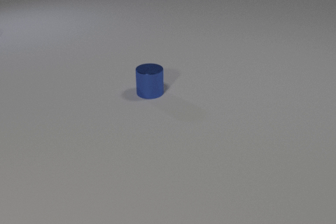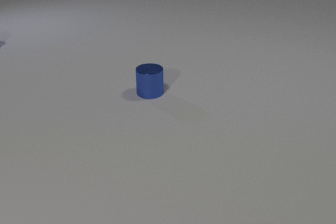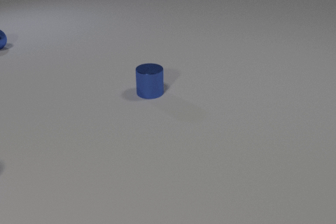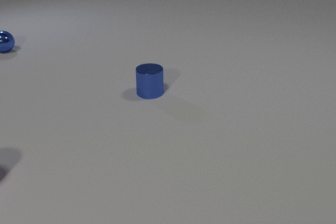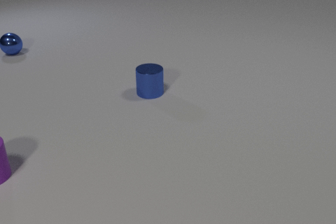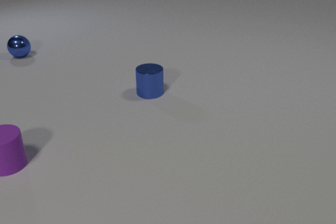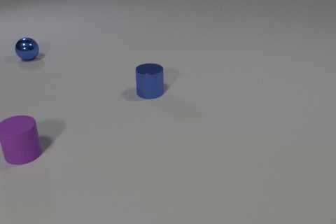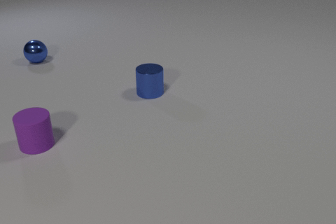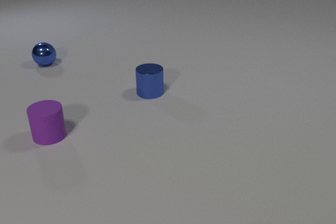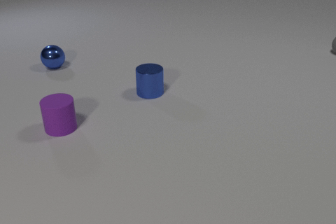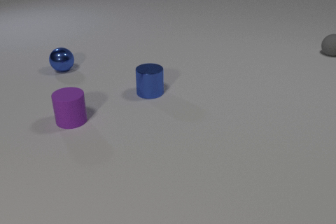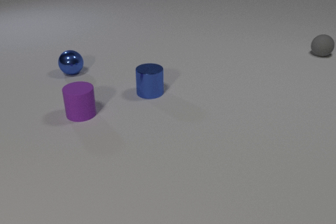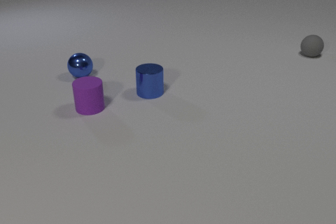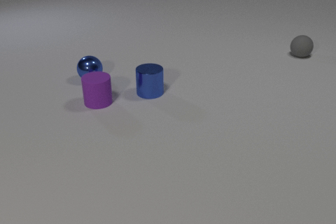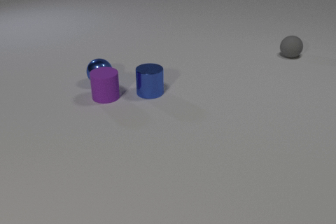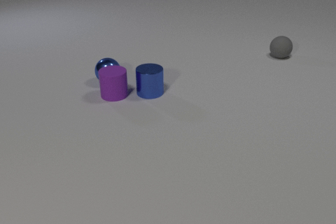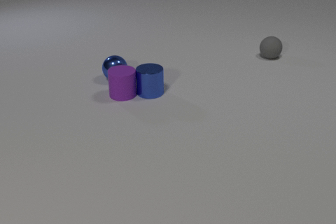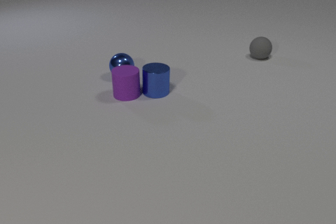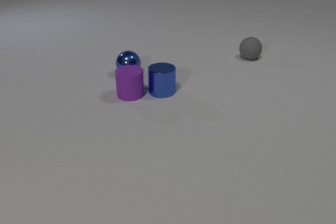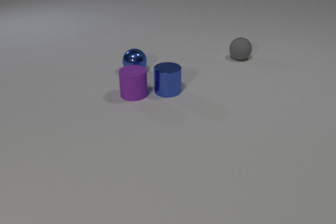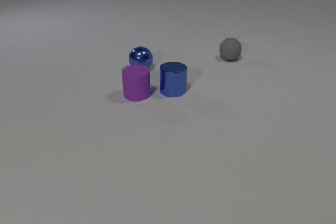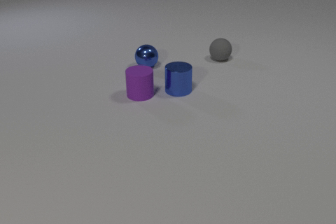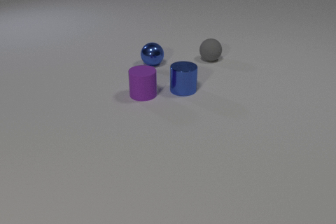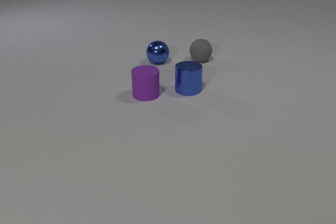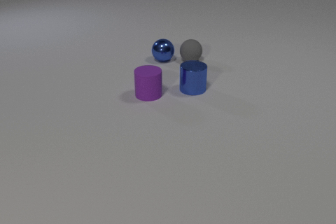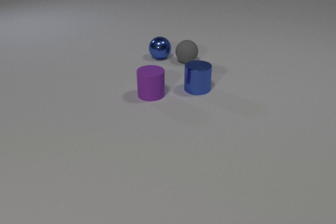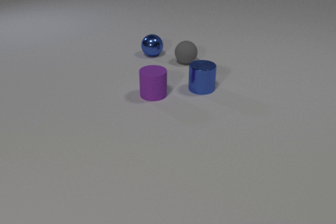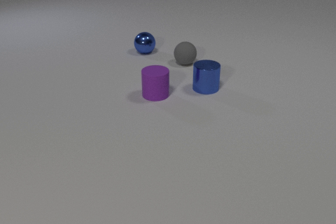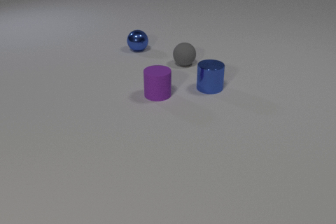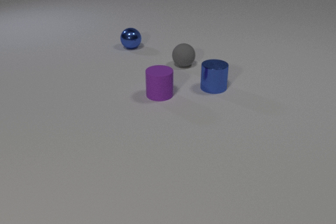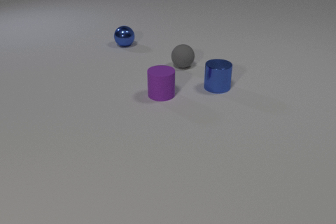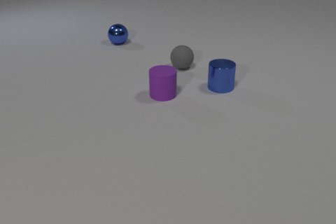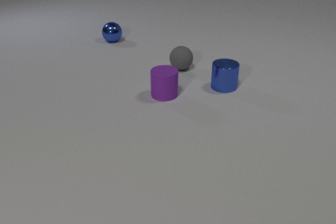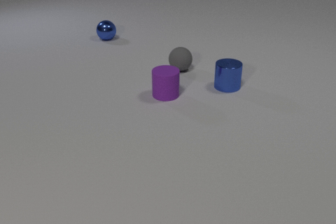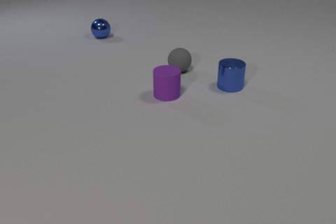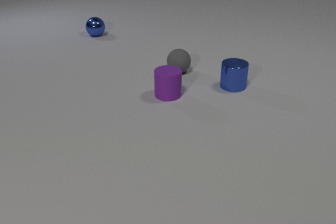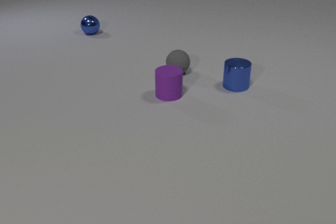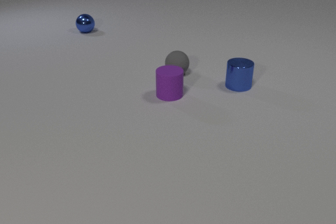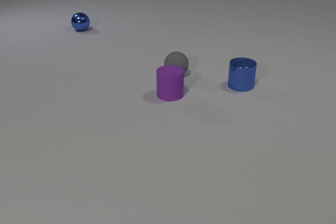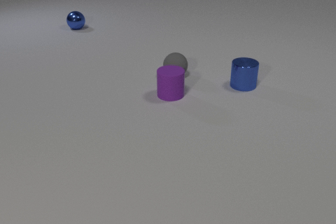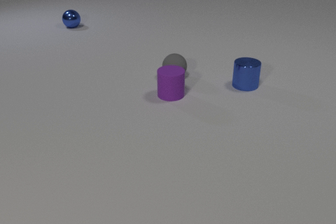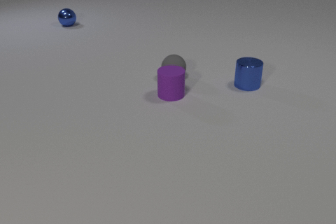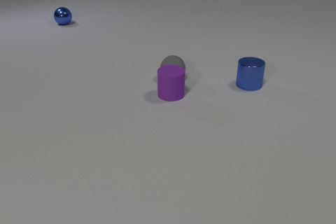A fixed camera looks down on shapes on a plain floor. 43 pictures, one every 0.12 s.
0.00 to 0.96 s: The purple rubber cylinder comes in at the left edge, slides to the right and away from the camera. The blue metal sphere comes in at the left edge, rolls toward the camera and to the right.
0.96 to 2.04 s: The purple rubber cylinder slides to the right and away from the camera. The blue metal sphere rolls to the right and toward the camera. The blue metal cylinder slides to the right. The gray rubber sphere comes in at the right edge, rolls to the left and toward the camera. The purple rubber cylinder and the blue metal sphere collide. The purple rubber cylinder and the blue metal cylinder collide.
2.04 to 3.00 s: The purple rubber cylinder slides to the right. The blue metal sphere rolls away from the camera and to the right. The blue metal cylinder slides to the right. The gray rubber sphere rolls to the left. The blue metal sphere and the gray rubber sphere collide.
3.00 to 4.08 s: The purple rubber cylinder slides to the right. The blue metal sphere rolls away from the camera and to the left. The blue metal cylinder slides to the right. The gray rubber sphere rolls toward the camera.
4.08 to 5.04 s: The blue metal sphere rolls away from the camera and to the left. The blue metal cylinder slides to the right. The gray rubber sphere rolls toward the camera.
How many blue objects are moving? 2.
Are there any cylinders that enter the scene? yes.
What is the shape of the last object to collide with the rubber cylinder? cylinder.
